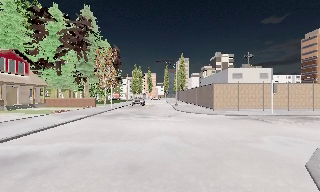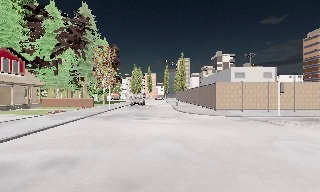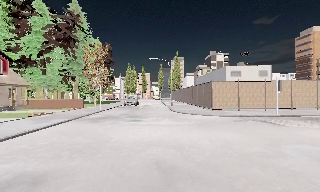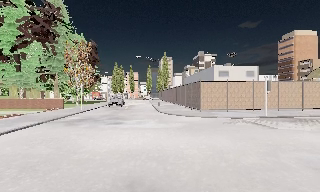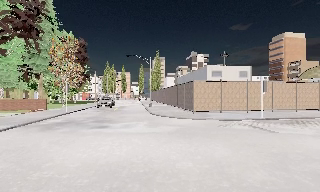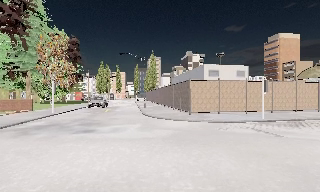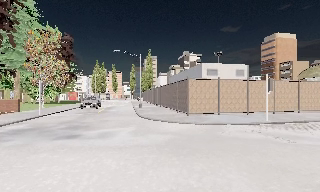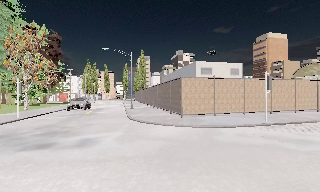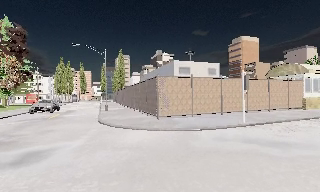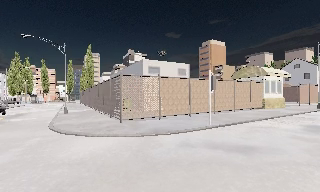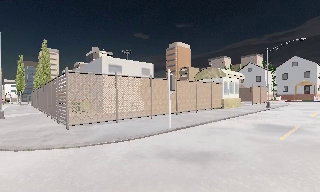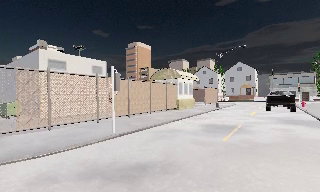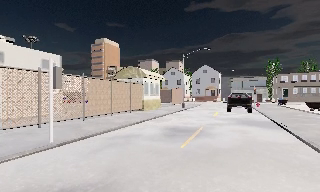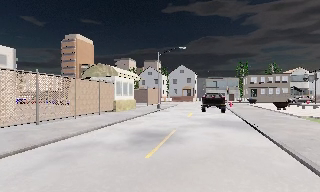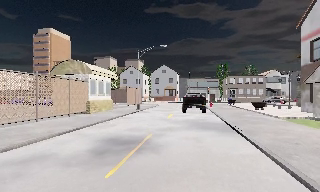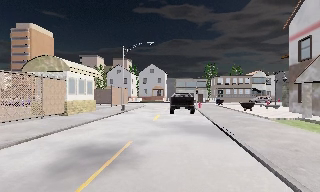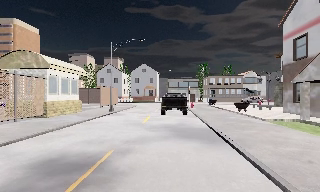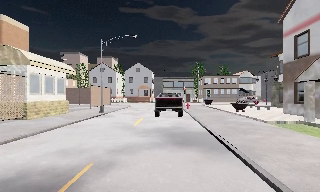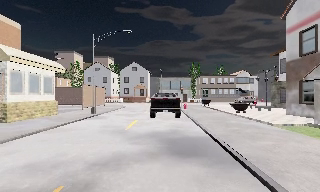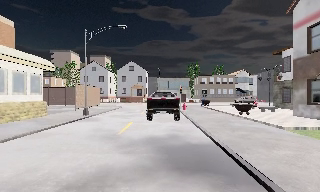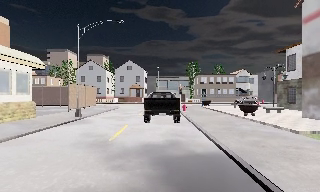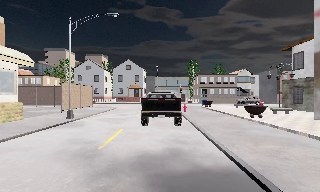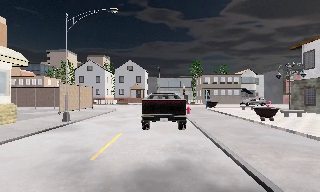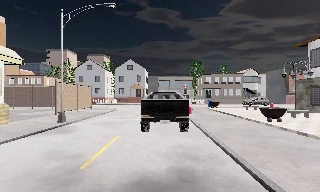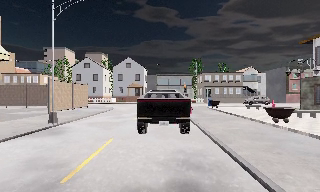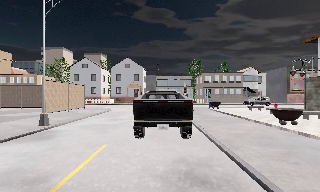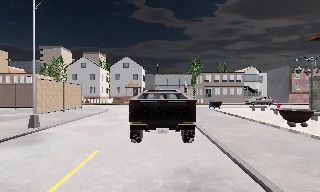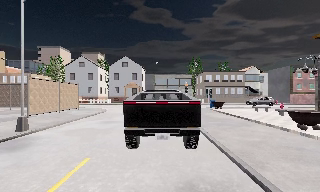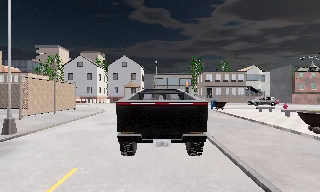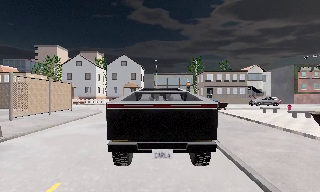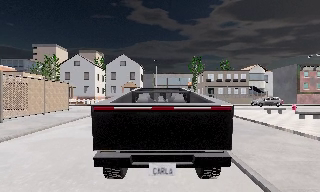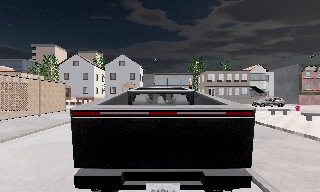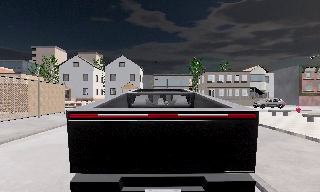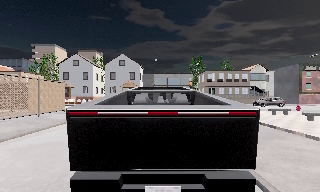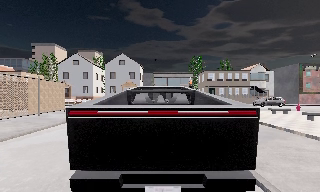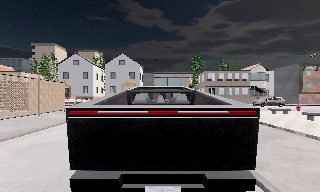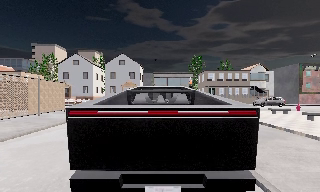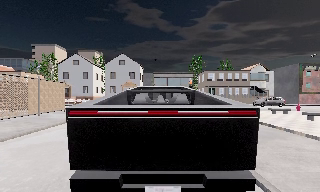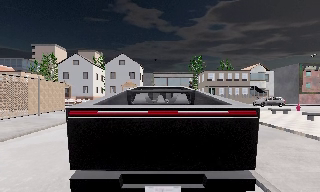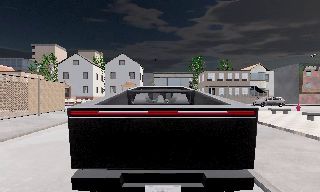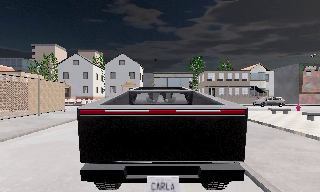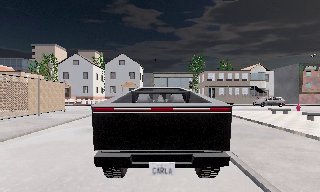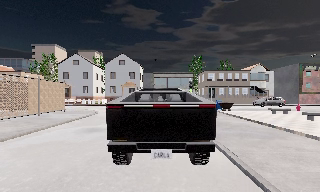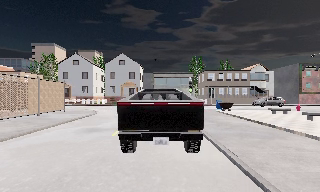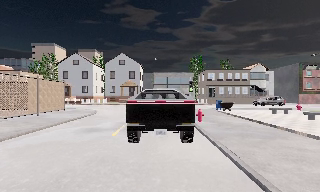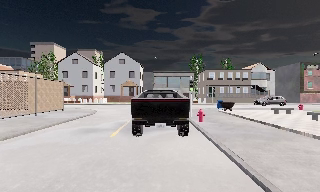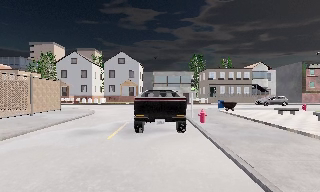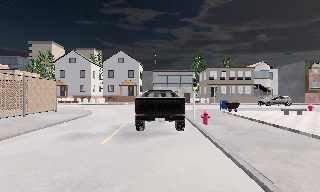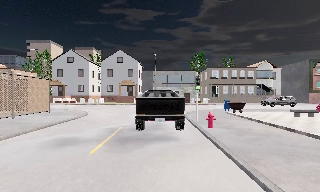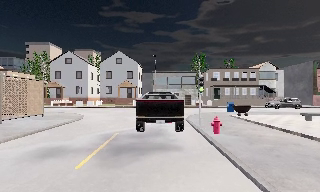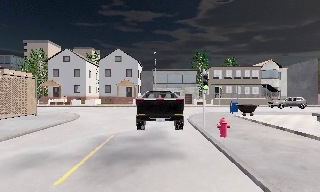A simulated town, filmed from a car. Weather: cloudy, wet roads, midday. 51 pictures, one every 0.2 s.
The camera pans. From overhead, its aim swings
clockwise.
The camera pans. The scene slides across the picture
to the left.
0.0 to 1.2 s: The scene slides to the left, as the camera pans about 10 degrees to its right. It travels forward, about 6 m, so what stands in front looms larger.
1.2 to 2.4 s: The camera pans to its right, which is clockwise from overhead, by about 55 degrees. It travels forward and to its right, about 7 m.
2.4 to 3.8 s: The camera pans to its right, which is clockwise from overhead, by about 25 degrees. It travels forward, about 7 m, so what stands in front looms larger.
3.8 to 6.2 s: The camera travels forward, about 9 m, so what stands in front looms larger.
6.2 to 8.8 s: The camera shifts only a little, or ends up much as it began.
8.8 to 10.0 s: The camera travels forward, about 4 m, so what stands in front looms larger. It gains speed.
The film runs forward here.
